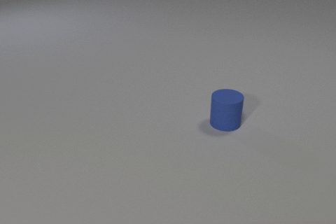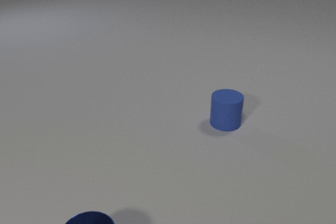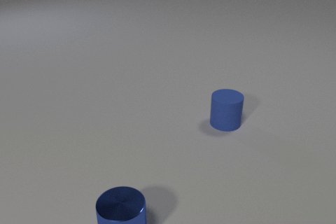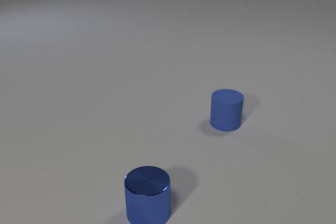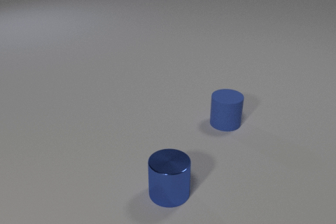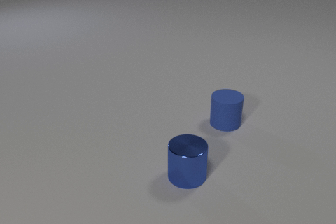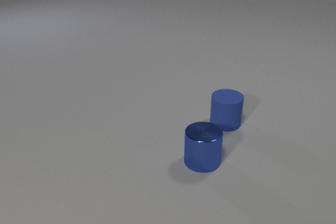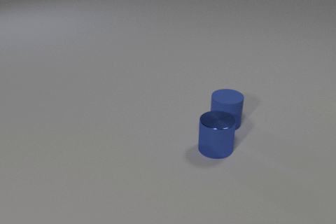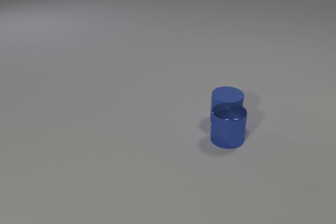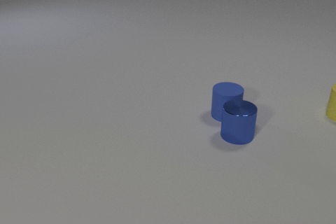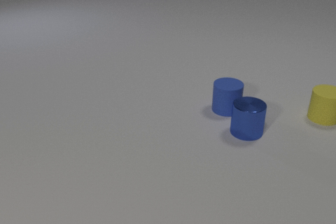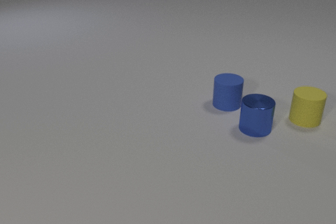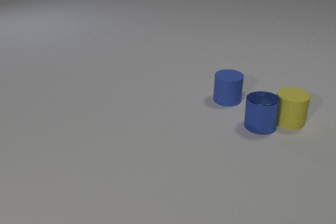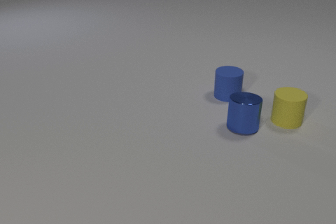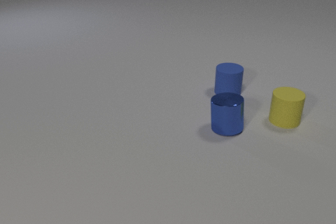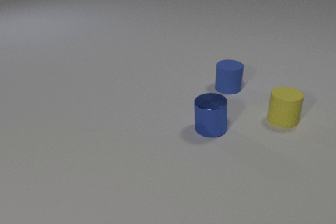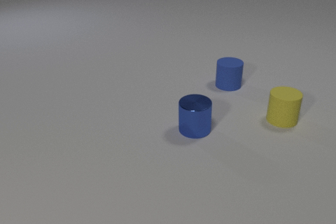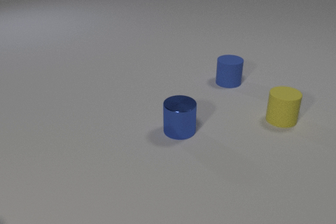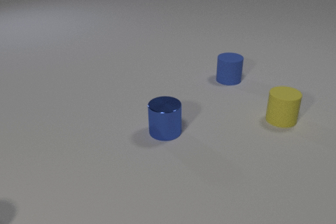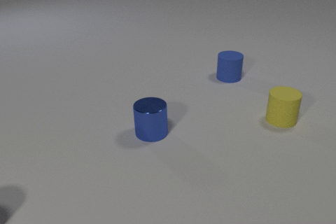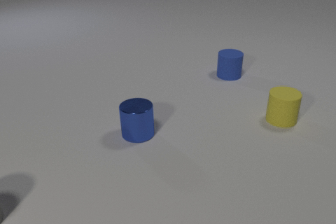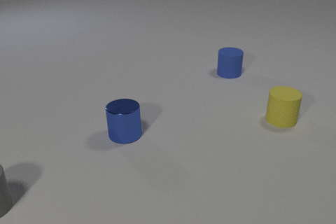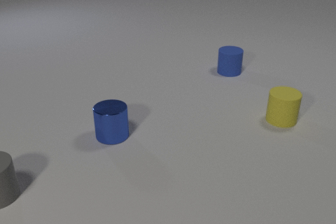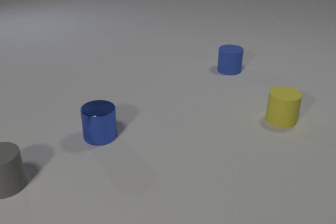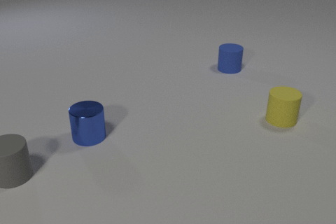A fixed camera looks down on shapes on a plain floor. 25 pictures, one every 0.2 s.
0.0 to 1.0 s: The blue metal cylinder comes in at the bottom edge, slides away from the camera and to the right.
1.0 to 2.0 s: The blue metal cylinder slides away from the camera and to the right. The blue rubber cylinder slides away from the camera. The yellow rubber cylinder comes in at the right edge, slides to the left and toward the camera. The blue metal cylinder and the blue rubber cylinder collide.
2.0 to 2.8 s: The blue metal cylinder slides to the left. The blue rubber cylinder slides away from the camera. The yellow rubber cylinder slides to the left and toward the camera. The blue metal cylinder and the yellow rubber cylinder collide.
2.8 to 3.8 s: The blue metal cylinder slides to the left. The blue rubber cylinder slides away from the camera.
3.8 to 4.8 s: The blue metal cylinder slides to the left. The blue rubber cylinder slides away from the camera. The gray rubber cylinder comes in at the left edge, slides away from the camera and to the right.
What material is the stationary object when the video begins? rubber.
What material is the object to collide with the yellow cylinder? metal.
What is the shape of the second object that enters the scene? cylinder.
